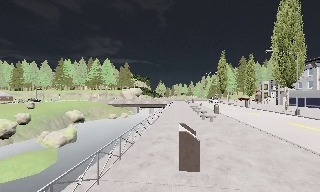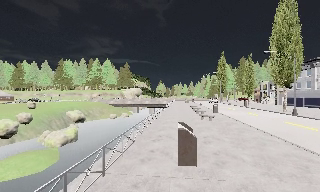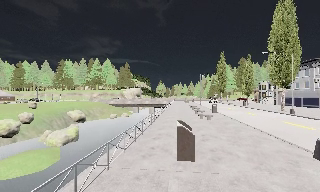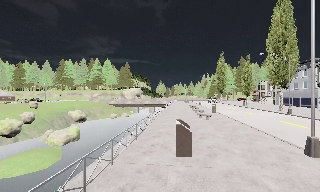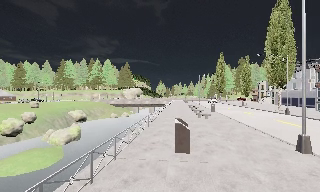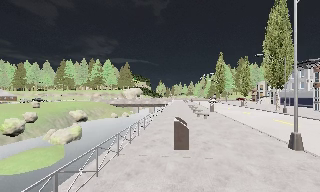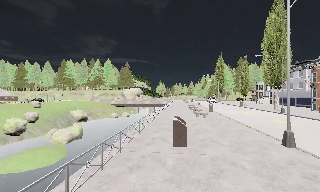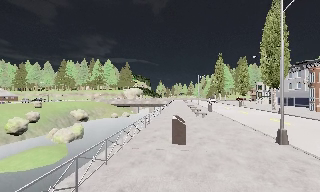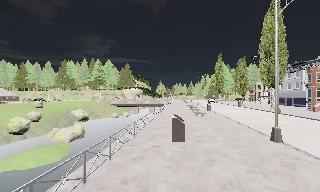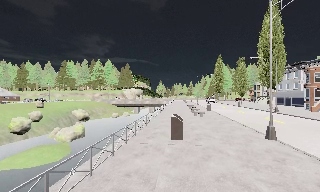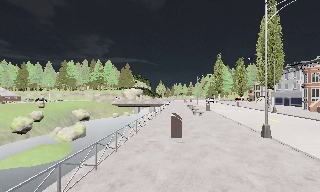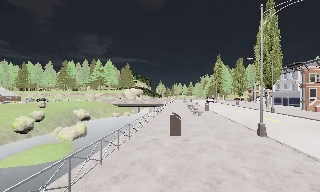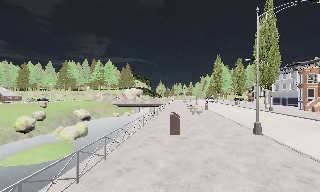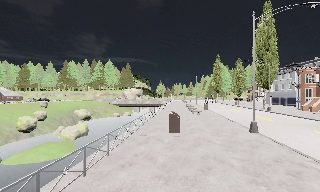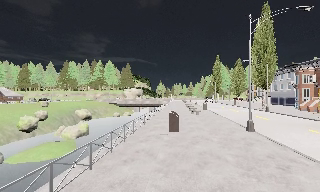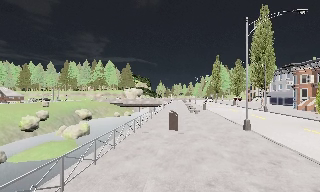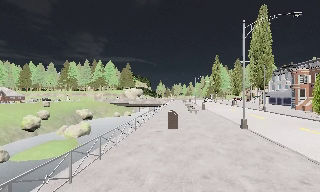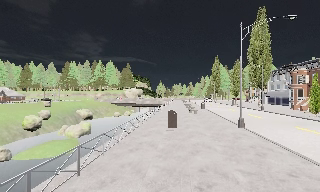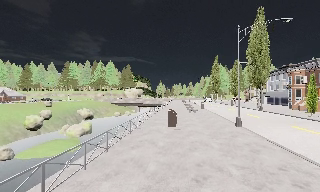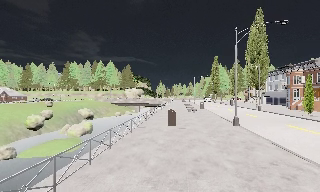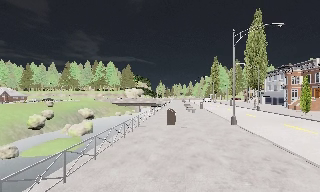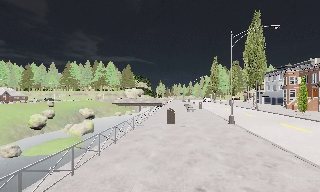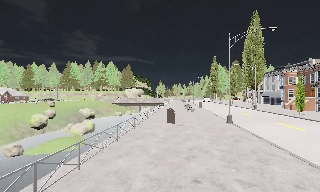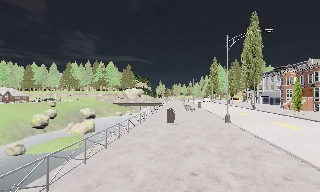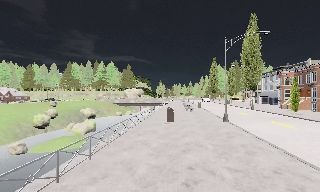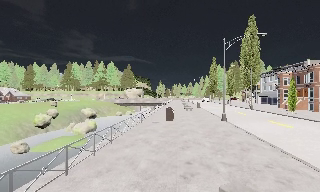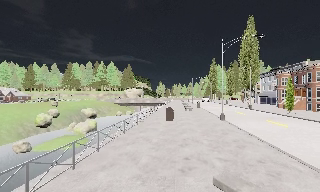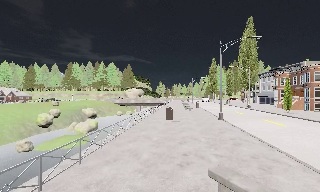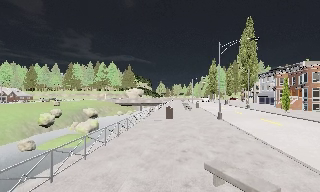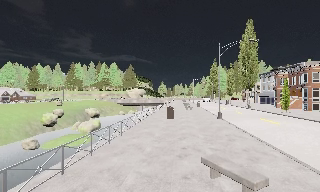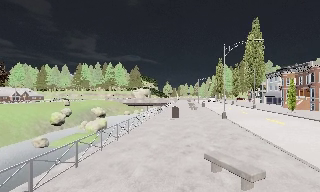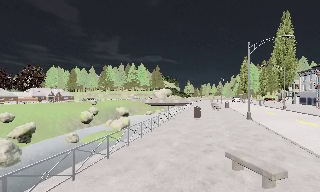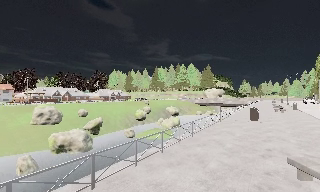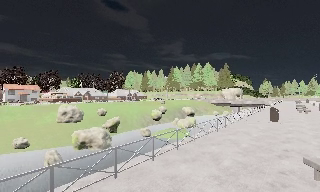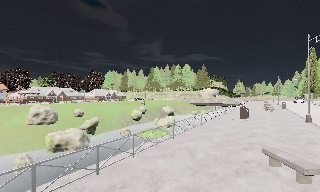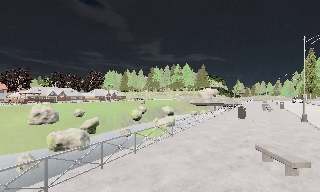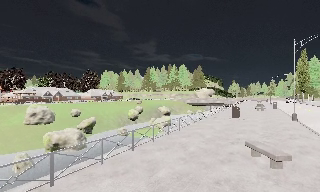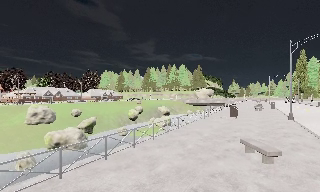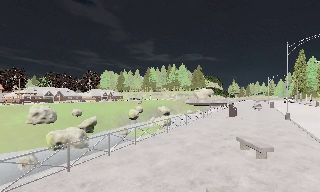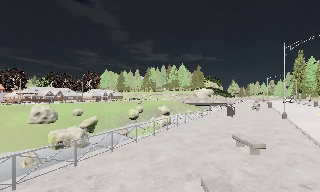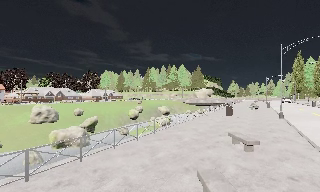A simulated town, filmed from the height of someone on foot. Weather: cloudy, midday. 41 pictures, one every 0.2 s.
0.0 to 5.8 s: The camera travels backward, about 11 m, so what stands in front gets smaller.
5.8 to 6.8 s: The camera swings to its left by about 25 degrees, and the scene slides to the right. It travels backward, about 2 m, so what stands in front gets smaller.
6.8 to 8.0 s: The camera travels backward, about 2.5 m, so what stands in front gets smaller.
The film runs backward here.
